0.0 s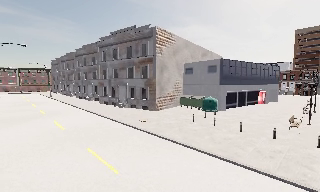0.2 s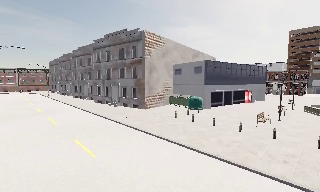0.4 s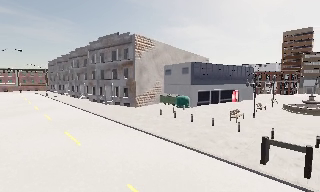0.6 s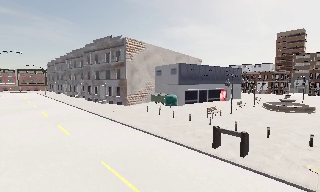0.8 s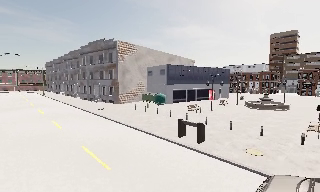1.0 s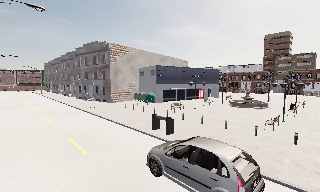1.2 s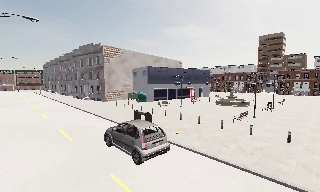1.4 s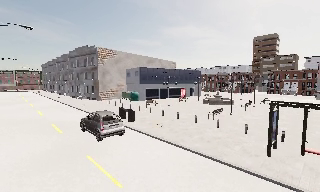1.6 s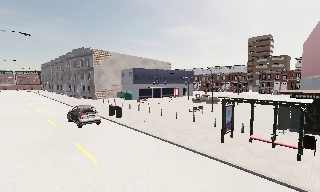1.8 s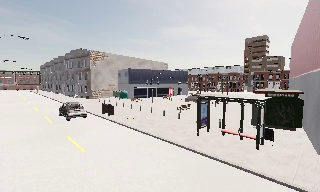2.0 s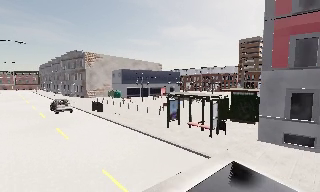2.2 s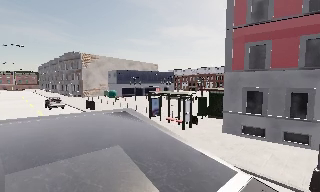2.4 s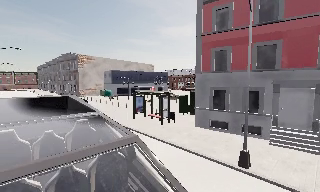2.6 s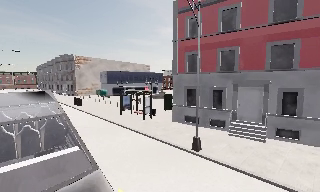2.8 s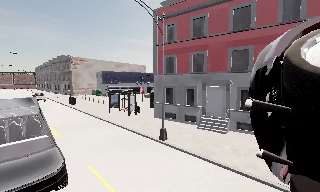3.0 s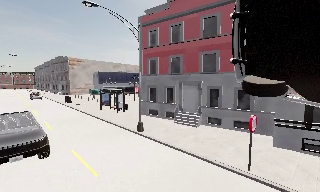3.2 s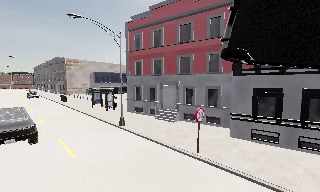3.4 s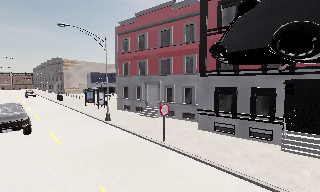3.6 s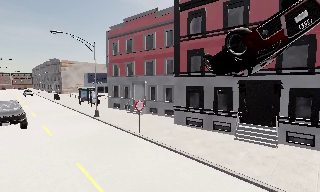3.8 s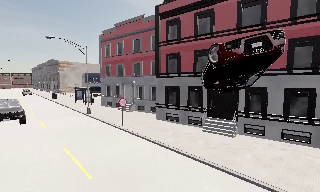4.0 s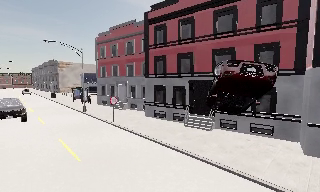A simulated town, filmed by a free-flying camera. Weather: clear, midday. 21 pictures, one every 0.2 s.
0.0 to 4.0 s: The camera travels backward and to its right, about 45 m, so what stands in front gets smaller.
The film runs forward here.
